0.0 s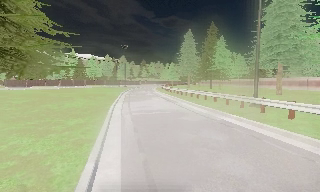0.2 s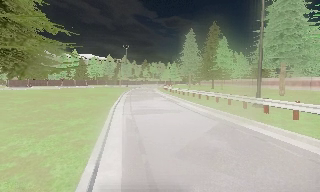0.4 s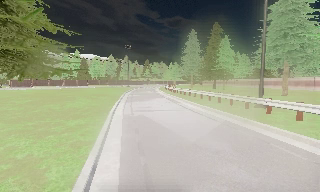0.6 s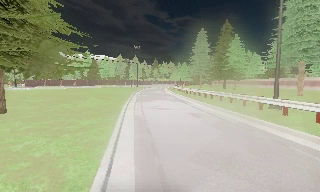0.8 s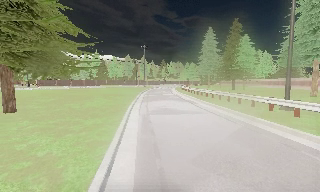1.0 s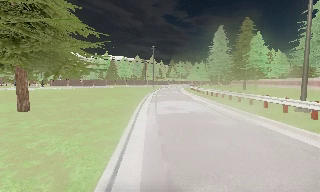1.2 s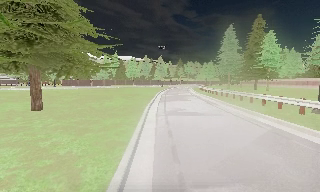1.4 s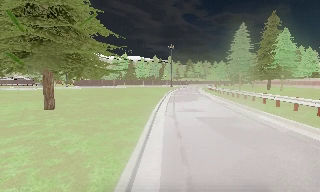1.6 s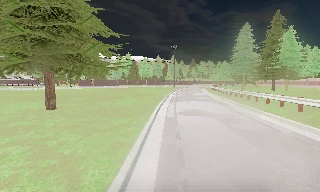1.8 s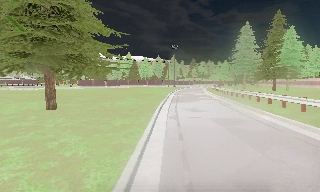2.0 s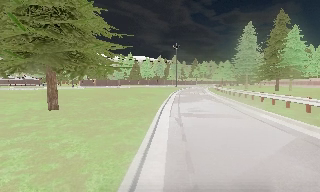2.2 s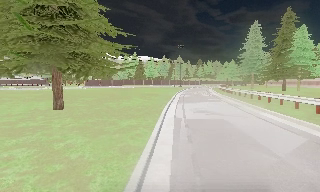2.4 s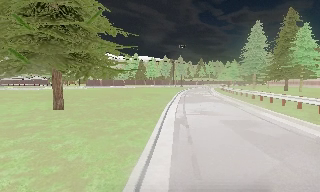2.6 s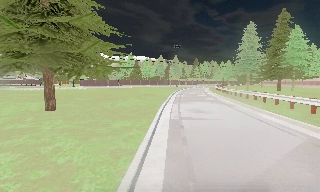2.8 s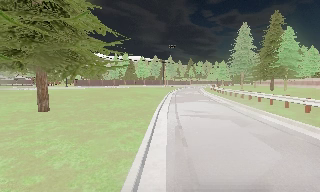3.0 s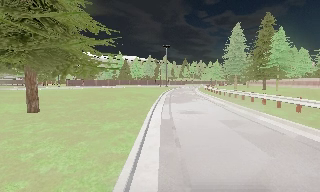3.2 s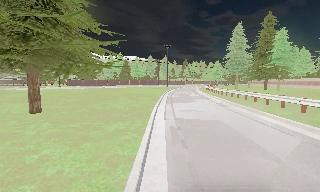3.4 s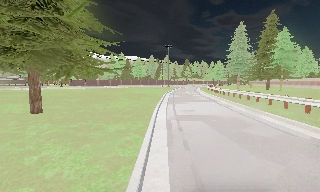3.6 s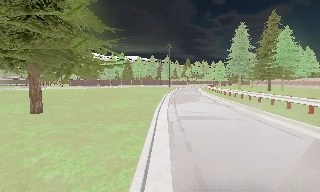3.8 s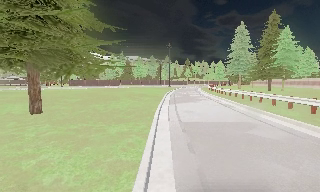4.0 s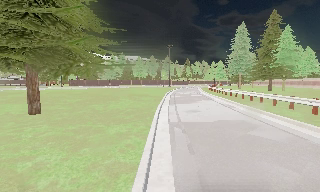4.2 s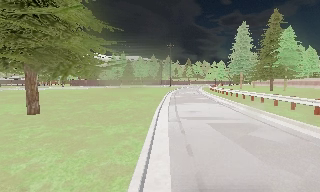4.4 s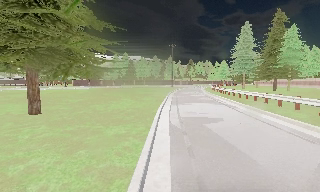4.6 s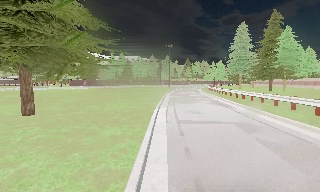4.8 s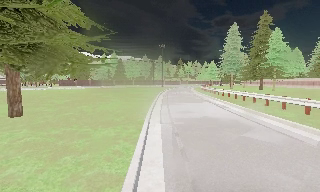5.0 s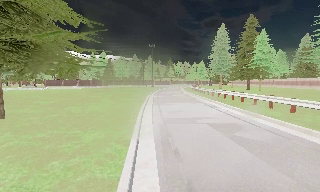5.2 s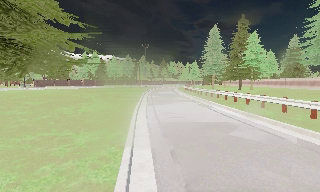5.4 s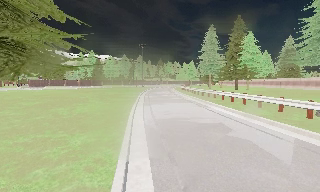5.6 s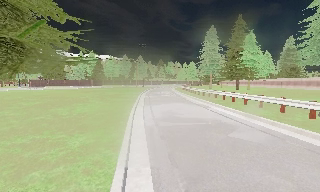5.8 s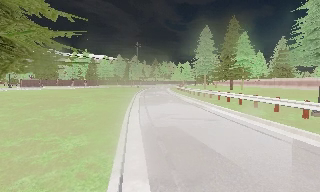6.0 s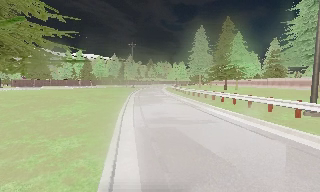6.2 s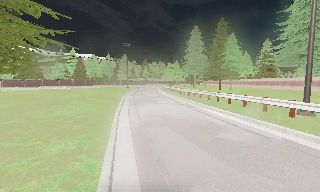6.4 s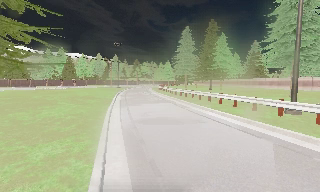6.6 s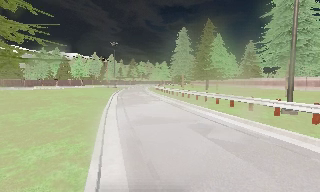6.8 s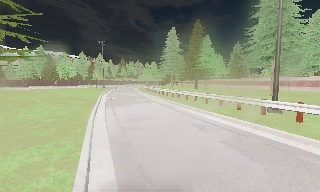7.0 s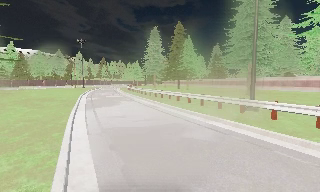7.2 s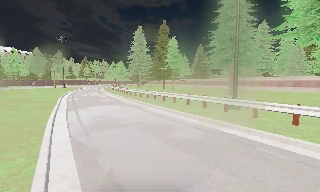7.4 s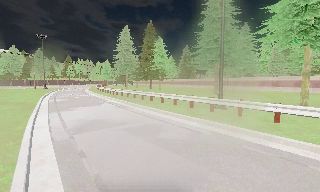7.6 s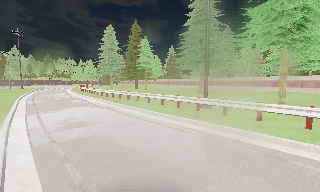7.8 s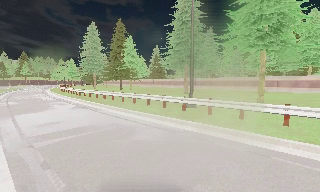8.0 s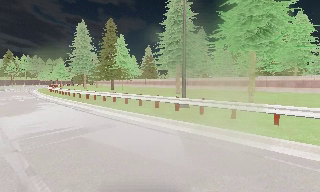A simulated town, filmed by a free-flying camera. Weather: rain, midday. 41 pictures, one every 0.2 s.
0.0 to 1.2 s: The camera pans to its left, which is counterclockwise from overhead, by about 15 degrees. It travels forward, about 0.5 m, so what stands in front looms larger.
1.2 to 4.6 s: The camera travels forward, about 1.5 m, so what stands in front looms larger.
4.6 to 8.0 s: The camera pans to its right, which is clockwise from overhead, by about 55 degrees. It travels forward and to its left, about 1.5 m.
The film runs forward here.
